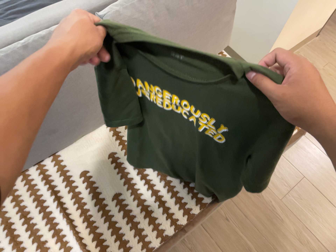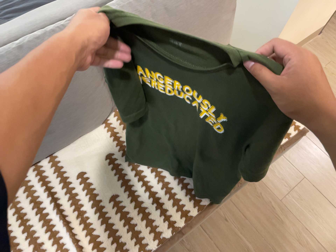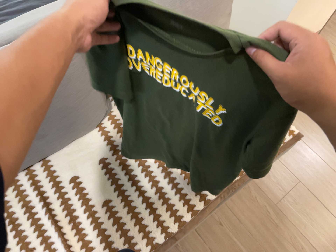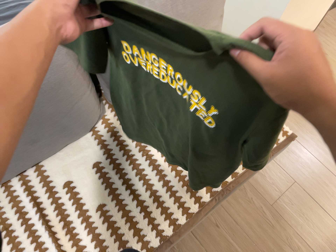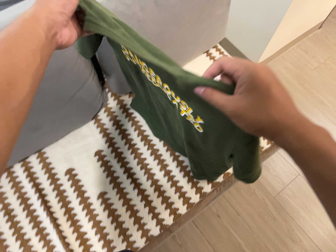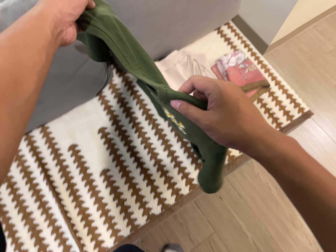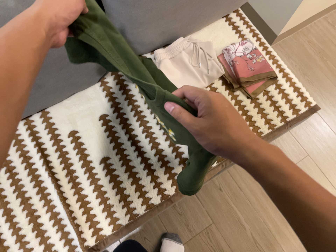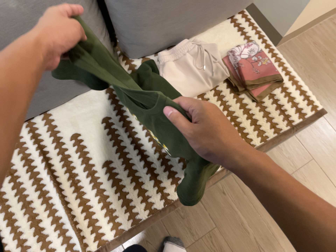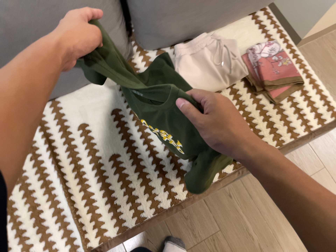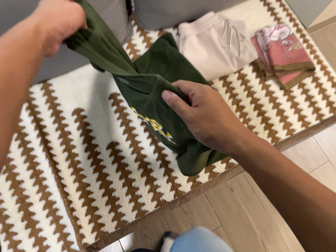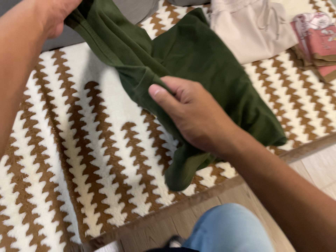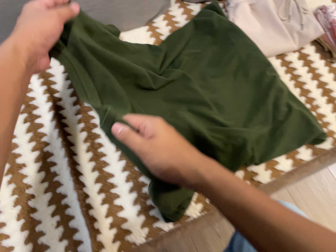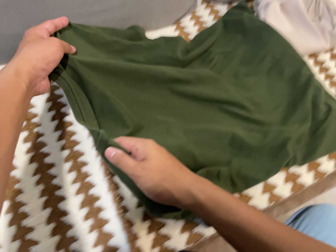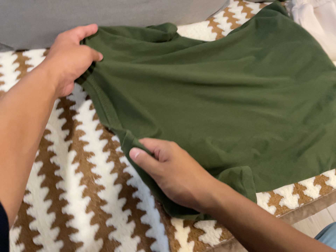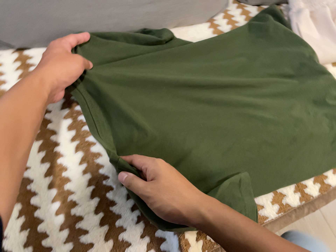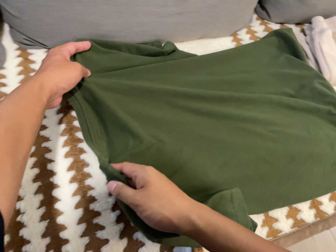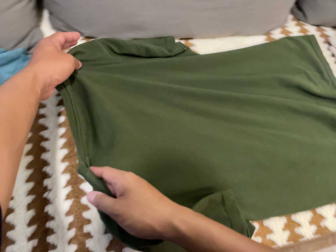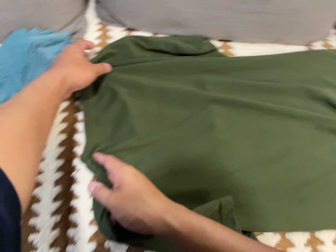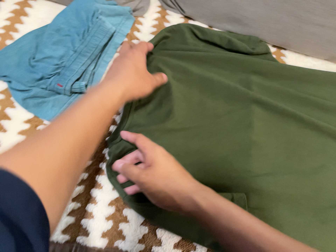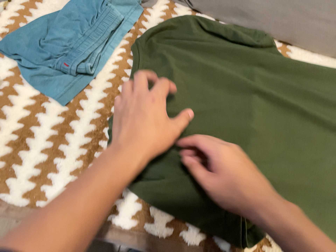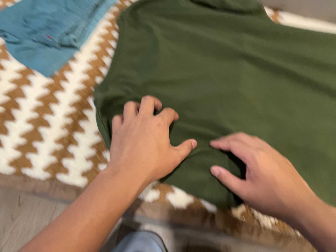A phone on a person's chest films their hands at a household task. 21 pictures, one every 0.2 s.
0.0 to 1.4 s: The camera travels forward, about 10 cm, so what stands in front looms larger. Its aim tips toward the bottom of its view by about 10 degrees.
1.4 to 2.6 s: The camera travels to its left, forward and toward the bottom of its view, about 50 cm, so close, fixed things drift to the right. Its aim tips toward the top of its view by about 10 degrees. It rolls about its line of sight by about 10 degrees, and the scene rotates clockwise.
2.6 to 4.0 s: The camera swings to its left by about 15 degrees, and the scene slides to the right. It travels toward the bottom of its view, about 20 cm, so close, fixed things drift upward. It rolls about its line of sight by about 30 degrees, and the scene rotates clockwise.
The film runs forward here.
